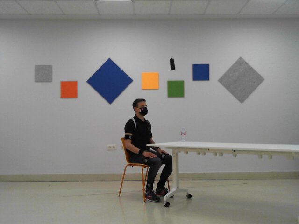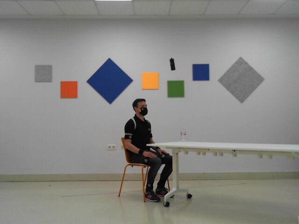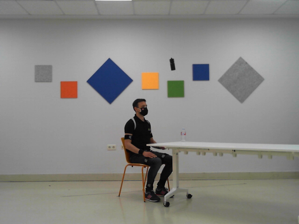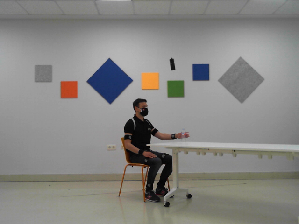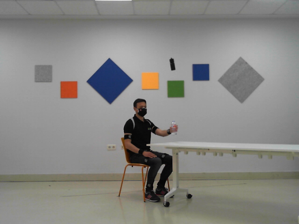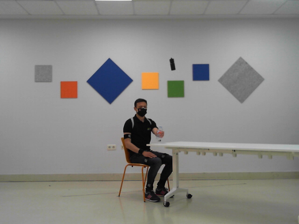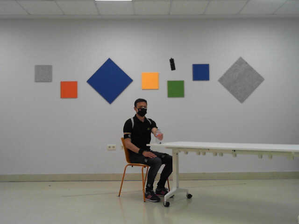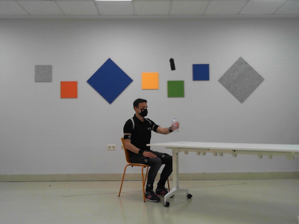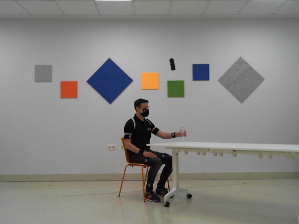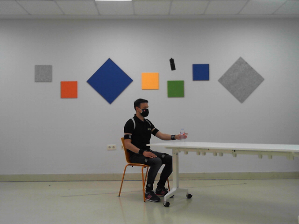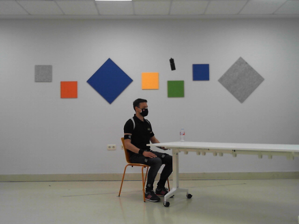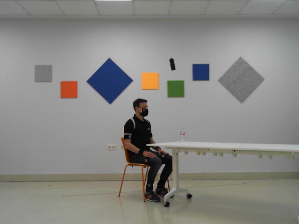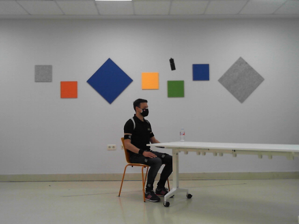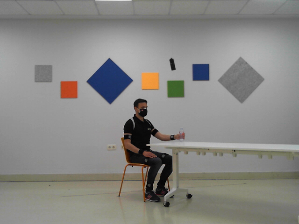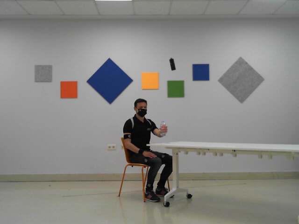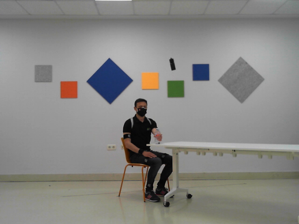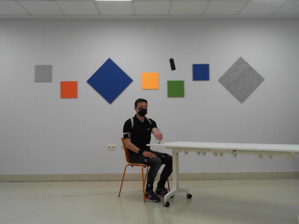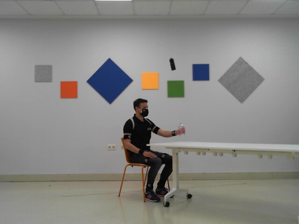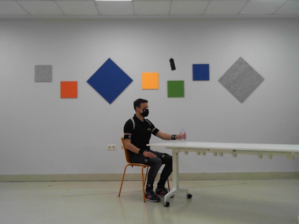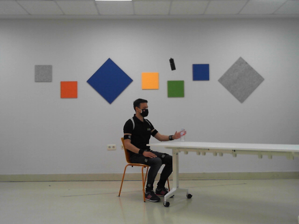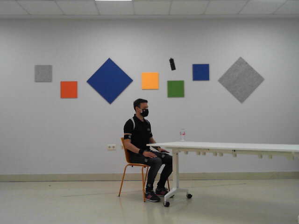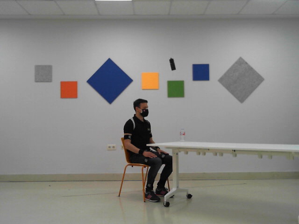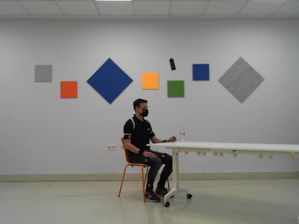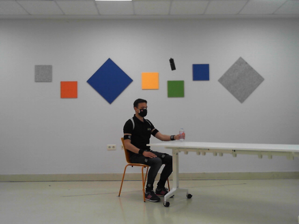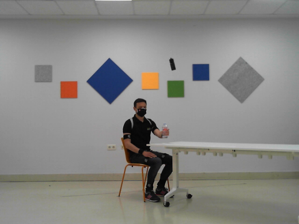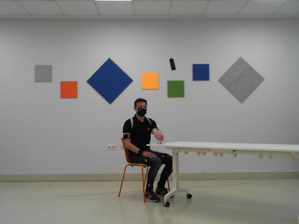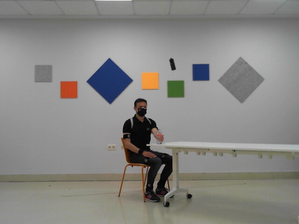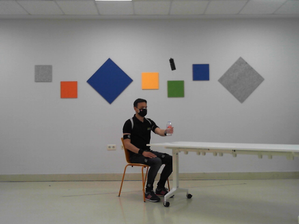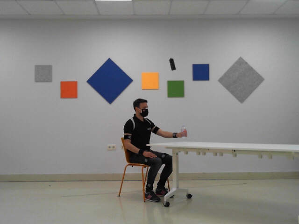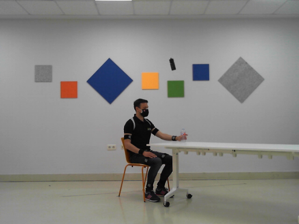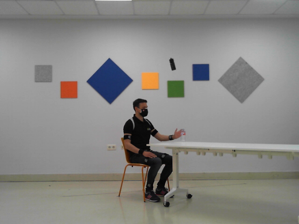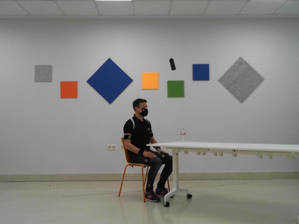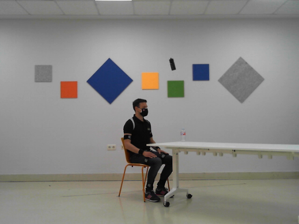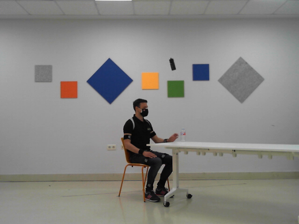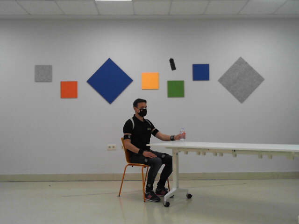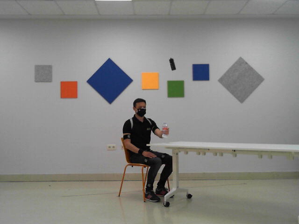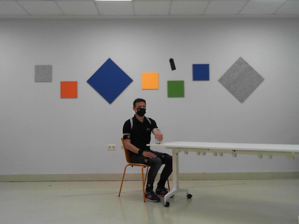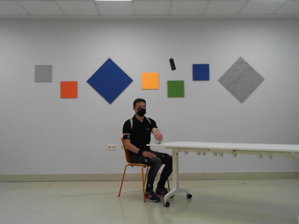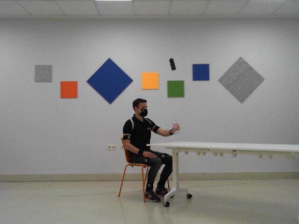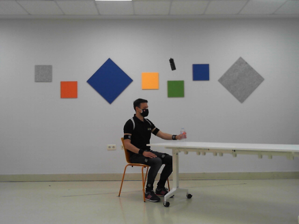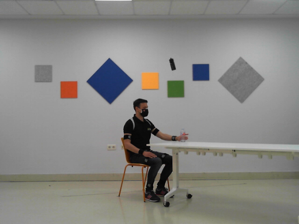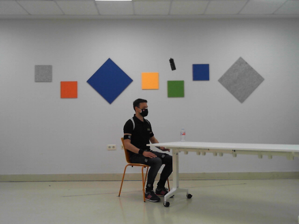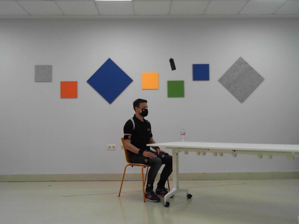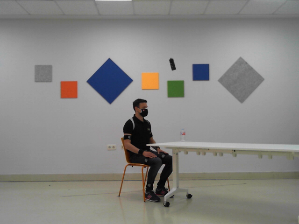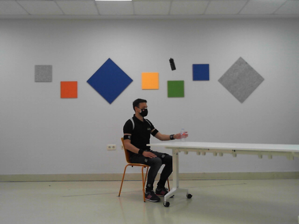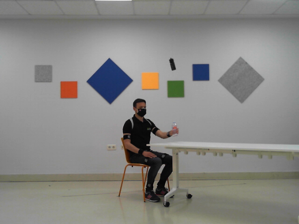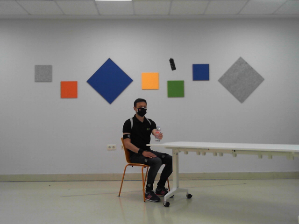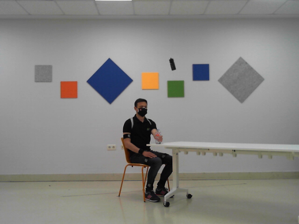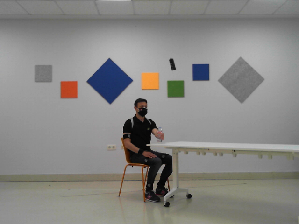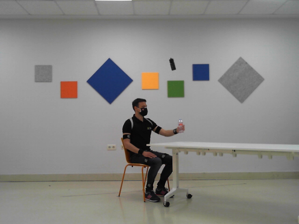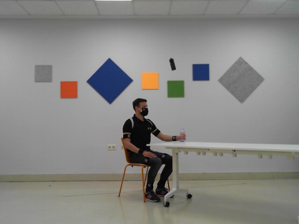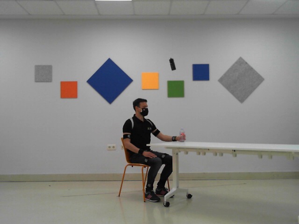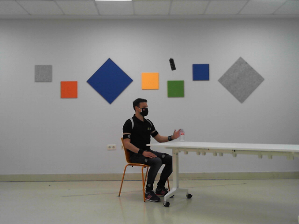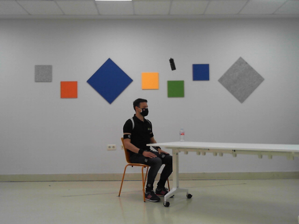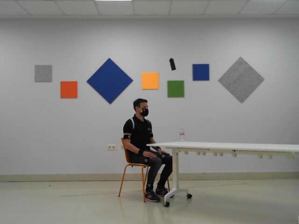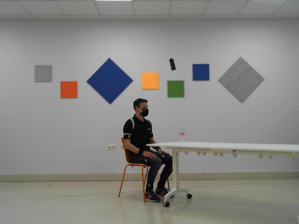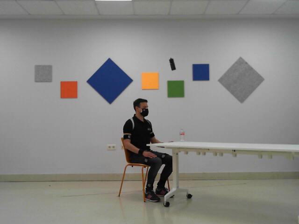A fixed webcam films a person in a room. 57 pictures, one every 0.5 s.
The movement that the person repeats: Move a bottle from side to side, left hand.
